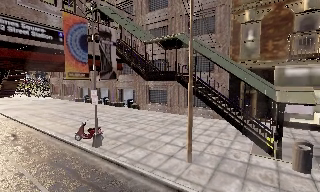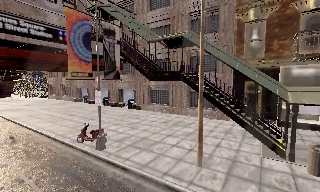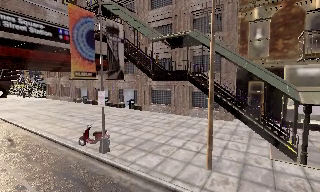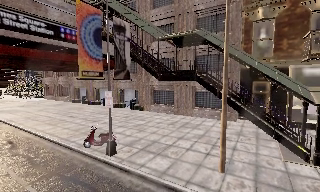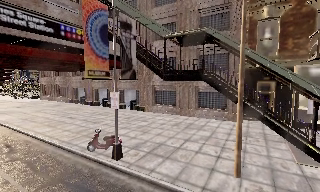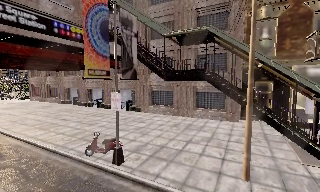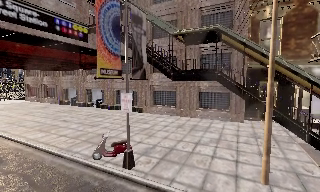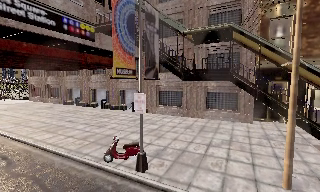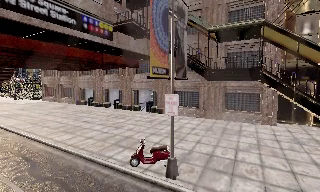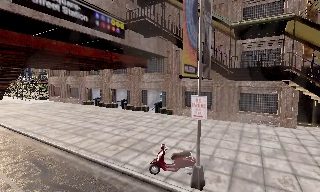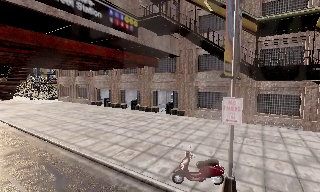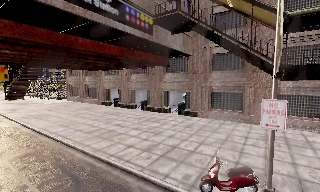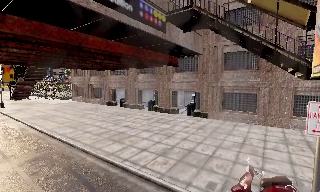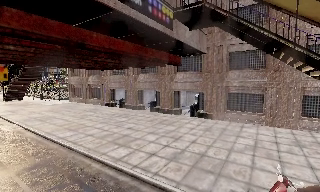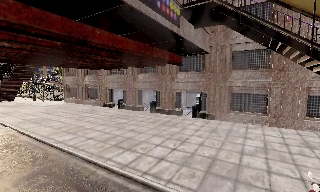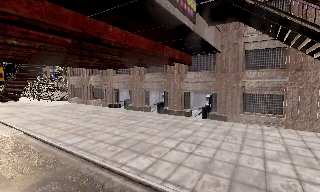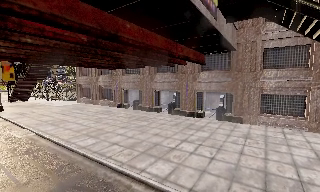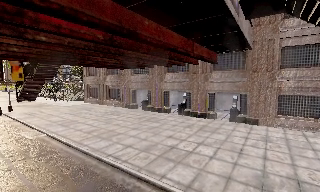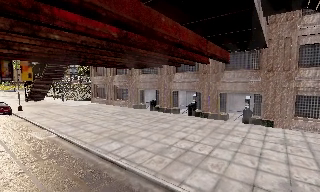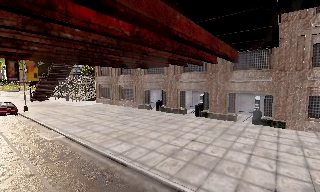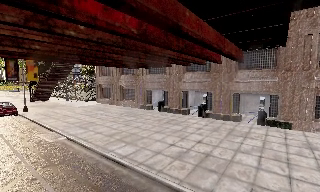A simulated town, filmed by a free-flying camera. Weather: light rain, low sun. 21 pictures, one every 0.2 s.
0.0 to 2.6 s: The camera travels to its left and forward, about 9 m, so close, fixed things drift to the right.
2.6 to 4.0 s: The camera travels to its left and forward, about 4.5 m, so close, fixed things drift to the right. It loses speed.
The film runs forward here.
